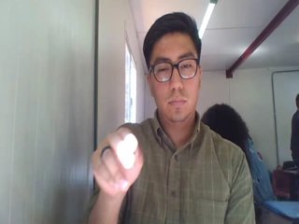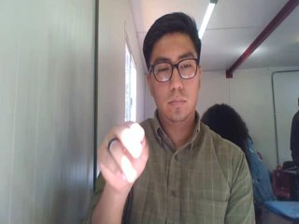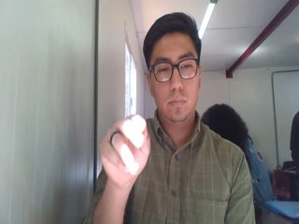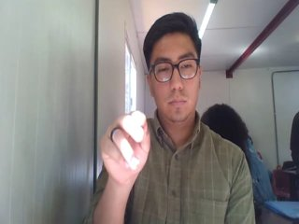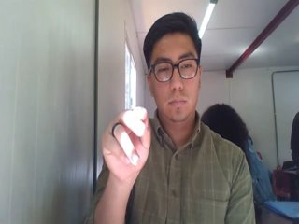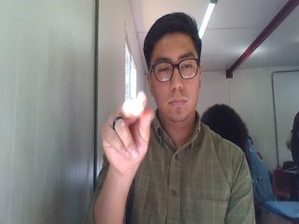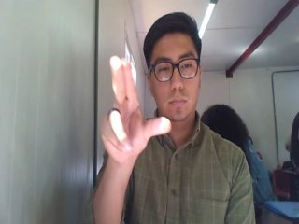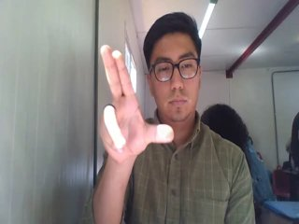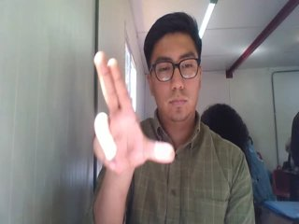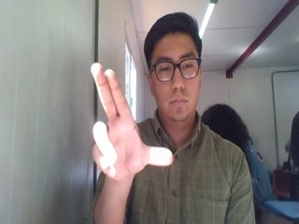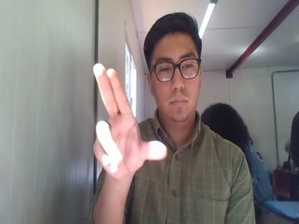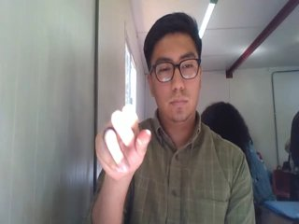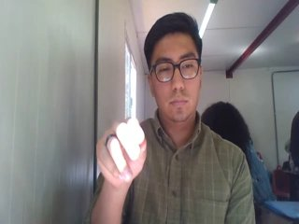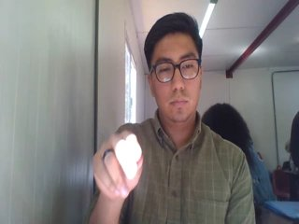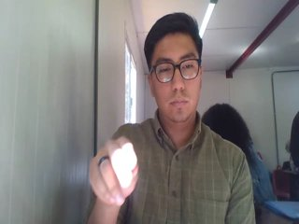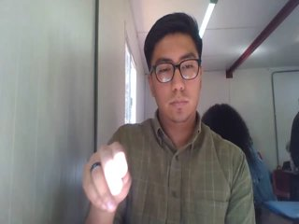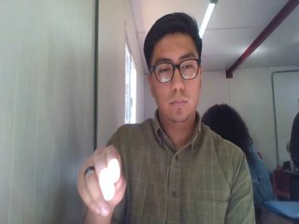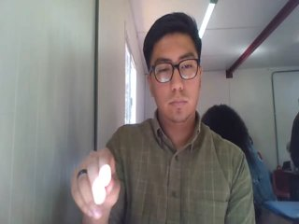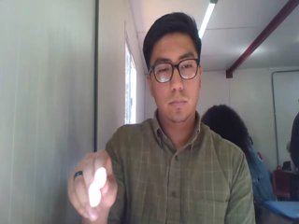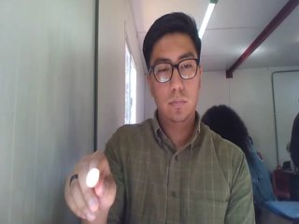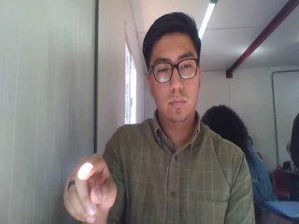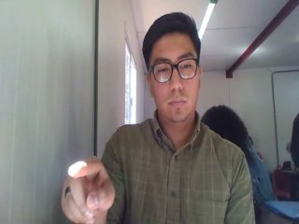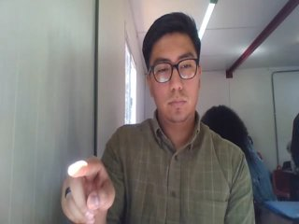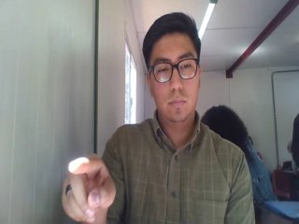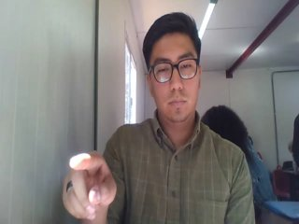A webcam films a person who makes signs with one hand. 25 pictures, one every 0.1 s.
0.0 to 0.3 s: Pointing with two fingers.
0.4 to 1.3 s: Zoom in.
1.4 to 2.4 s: Pointing with one finger.
